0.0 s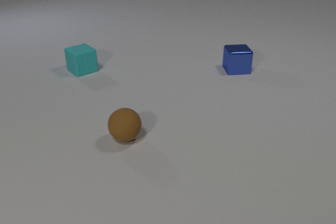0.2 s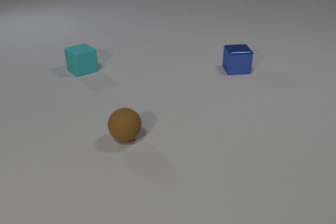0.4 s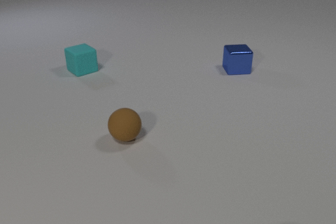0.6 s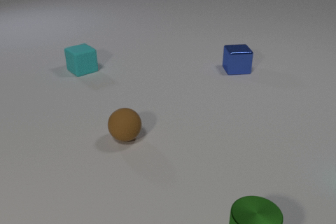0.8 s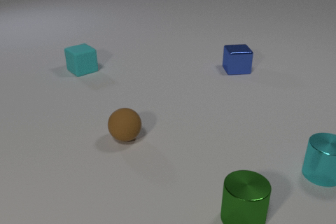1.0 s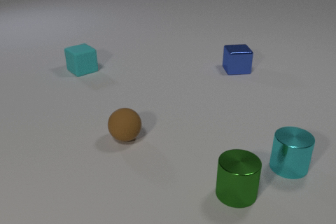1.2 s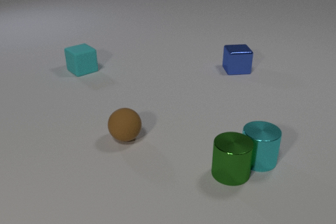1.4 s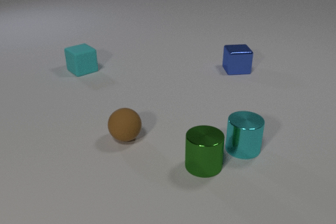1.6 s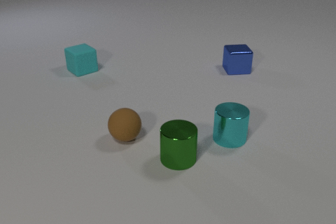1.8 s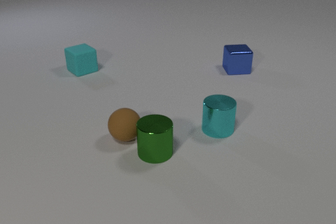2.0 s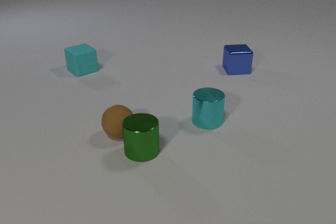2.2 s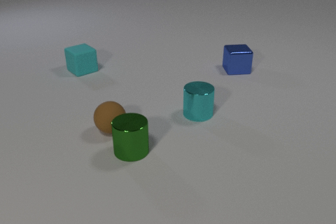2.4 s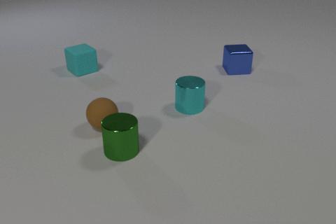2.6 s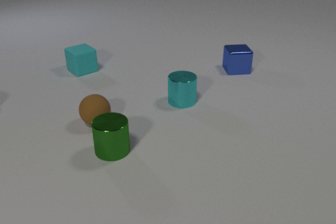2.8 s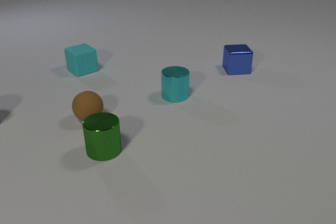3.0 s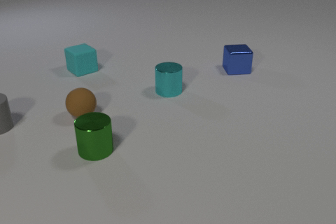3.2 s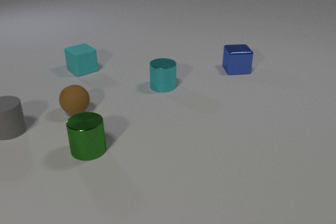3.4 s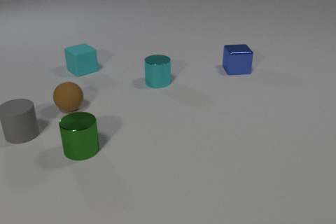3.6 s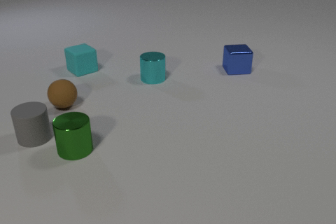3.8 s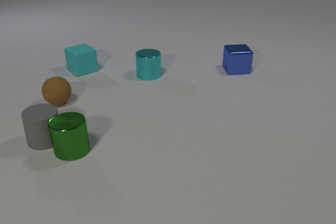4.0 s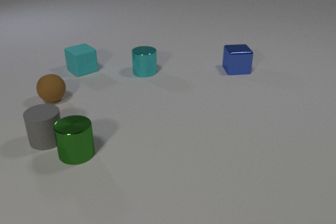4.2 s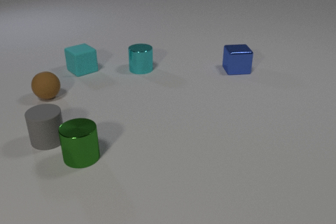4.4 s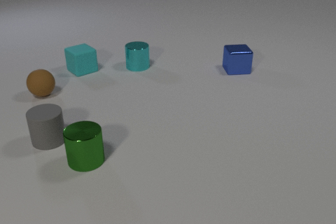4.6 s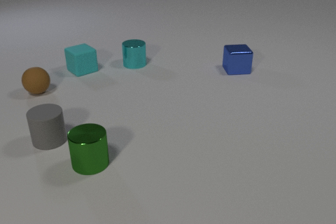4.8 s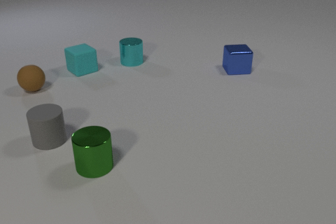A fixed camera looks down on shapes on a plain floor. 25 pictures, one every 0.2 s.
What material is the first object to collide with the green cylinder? metal.
What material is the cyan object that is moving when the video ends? metal.
How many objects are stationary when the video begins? 3.
0.0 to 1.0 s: The cyan metal cylinder comes in at the right edge, slides to the left. The green metal cylinder comes in at the bottom edge, slides away from the camera.
1.0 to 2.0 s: The cyan metal cylinder slides to the left and away from the camera. The green metal cylinder slides to the left and away from the camera. The brown rubber sphere rolls away from the camera. The cyan metal cylinder and the green metal cylinder collide. The green metal cylinder and the brown rubber sphere collide.
2.0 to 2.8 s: The cyan metal cylinder slides away from the camera and to the left. The green metal cylinder slides to the left. The brown rubber sphere rolls away from the camera and to the left.
2.8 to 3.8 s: The cyan metal cylinder slides away from the camera and to the left. The green metal cylinder slides to the left. The brown rubber sphere rolls away from the camera and to the left. The gray rubber cylinder slides toward the camera and to the right. The green metal cylinder and the gray rubber cylinder collide.
3.8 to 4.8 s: The cyan metal cylinder slides away from the camera and to the left. The green metal cylinder slides toward the camera and to the right. The brown rubber sphere rolls away from the camera and to the left.
